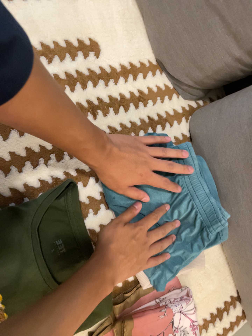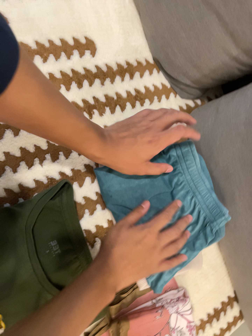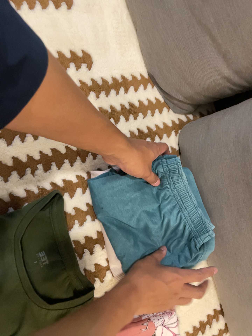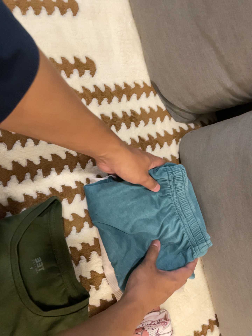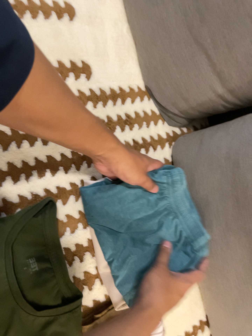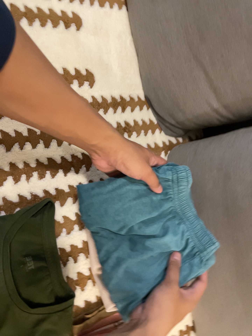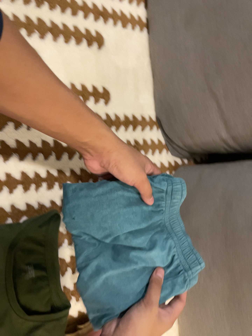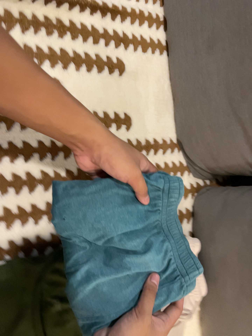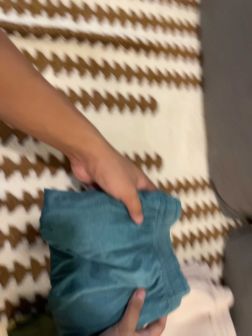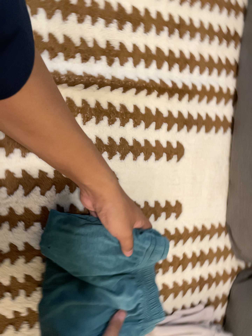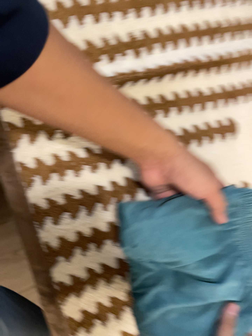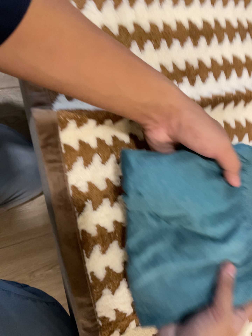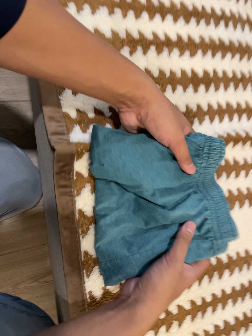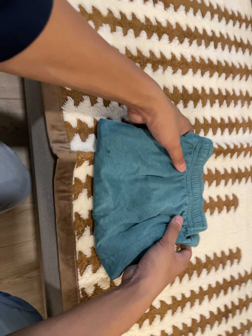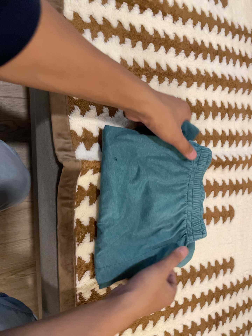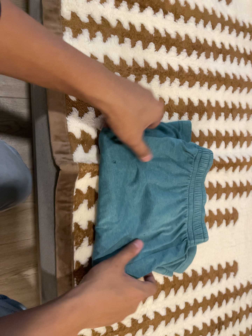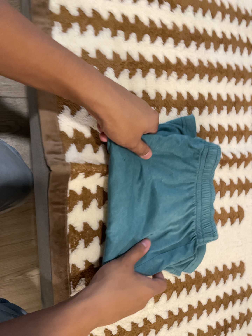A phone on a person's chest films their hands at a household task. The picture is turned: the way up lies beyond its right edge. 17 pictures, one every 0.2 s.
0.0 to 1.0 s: The camera shifts only a little, or ends up much as it began.
1.0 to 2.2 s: The camera swings to its left by about 10 degrees, and the scene slides to the right. It travels toward the top of its view and to its left, about 40 cm, so close, fixed things drift downward.
2.2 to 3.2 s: The camera travels toward the top of its view and backward, about 10 cm, so close, fixed things drift downward. It rolls about its line of sight by about 10 degrees, and the scene rotates clockwise.
The film runs backward here.
